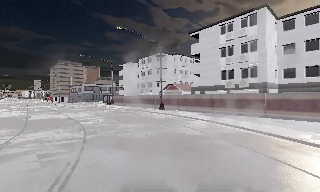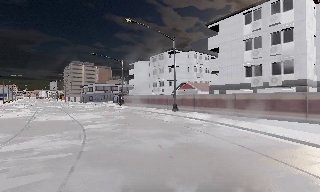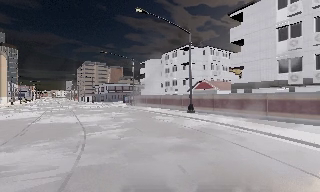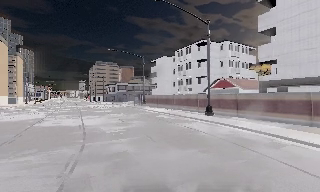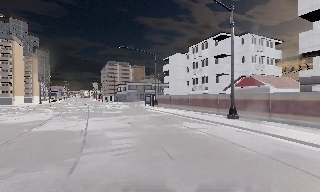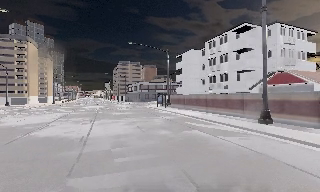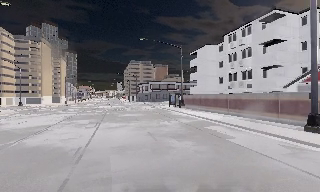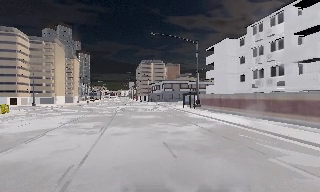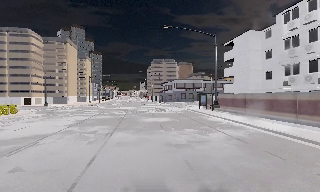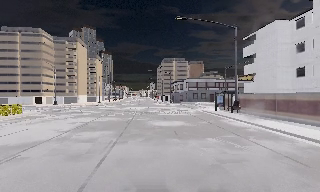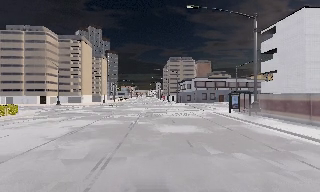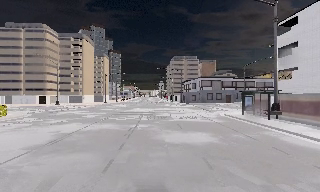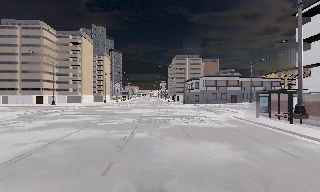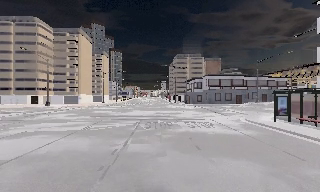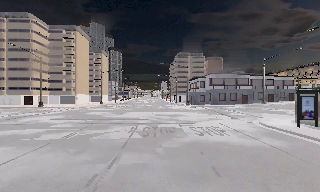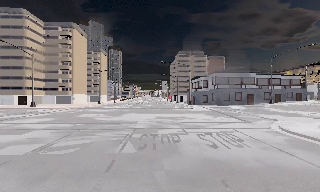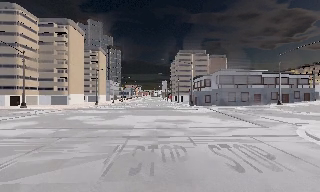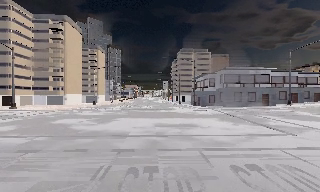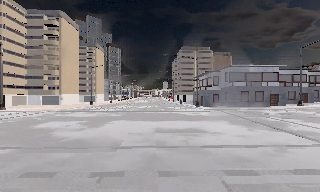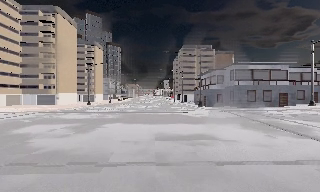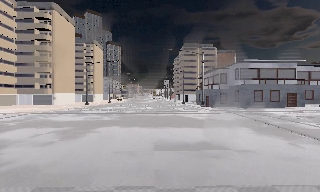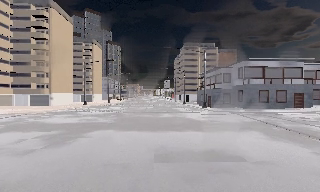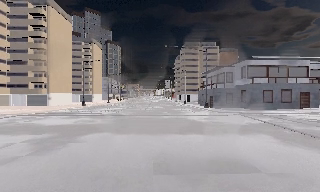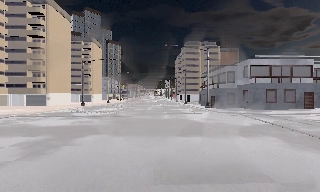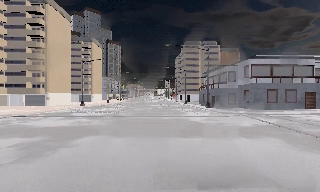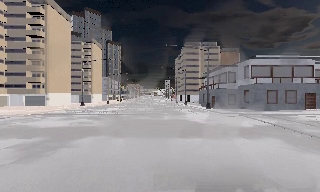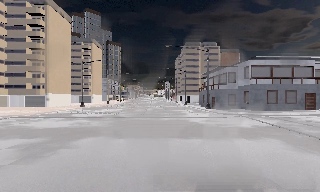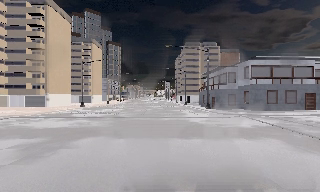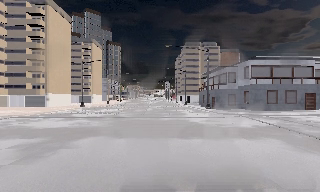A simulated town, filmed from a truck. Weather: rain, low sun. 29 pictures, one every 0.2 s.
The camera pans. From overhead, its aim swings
counterclockwise.
The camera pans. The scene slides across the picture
to the right.
0.0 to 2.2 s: The camera pans to its left, which is counterclockwise from overhead, by about 40 degrees. It travels forward, about 25 m.
2.2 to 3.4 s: The camera travels forward, about 14 m, so what stands in front looms larger.
3.4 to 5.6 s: The camera travels forward, about 8 m, so what stands in front looms larger. It loses speed.
The film runs forward here.
